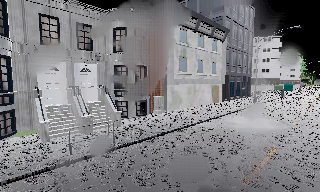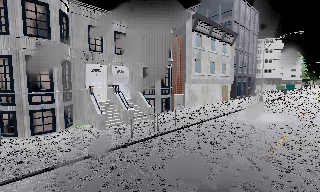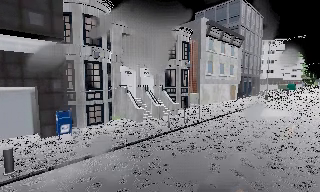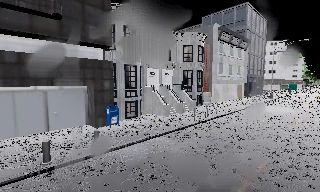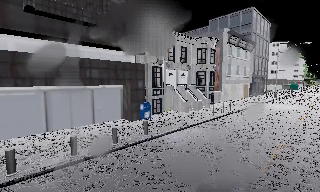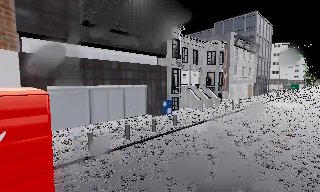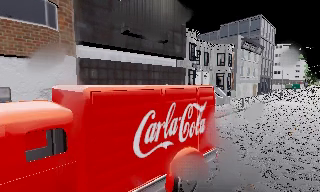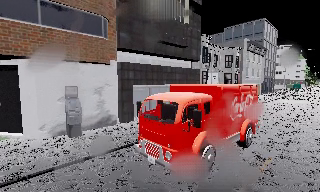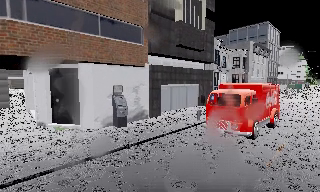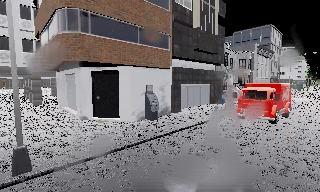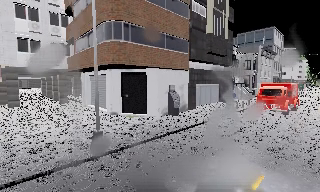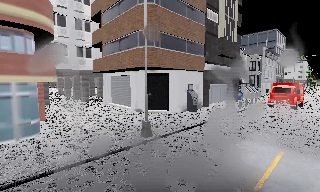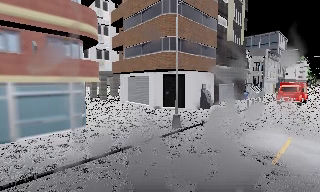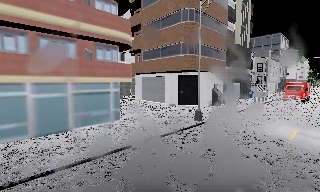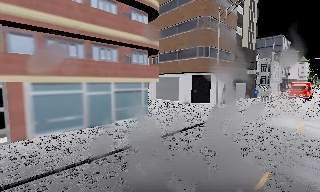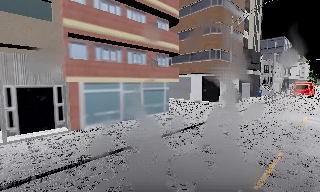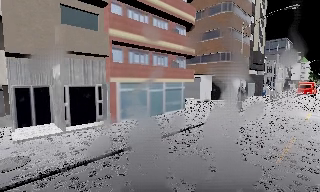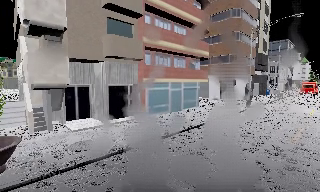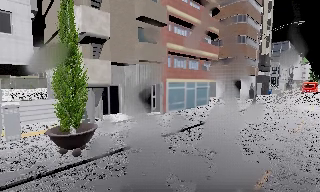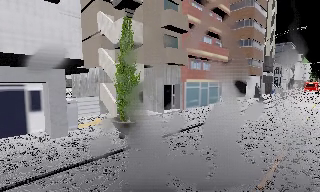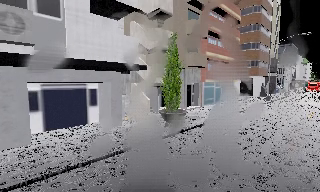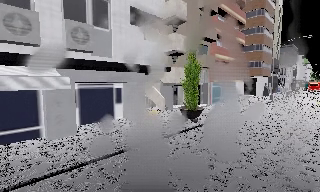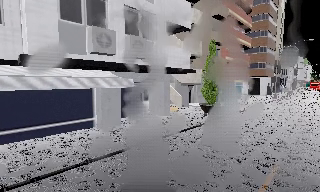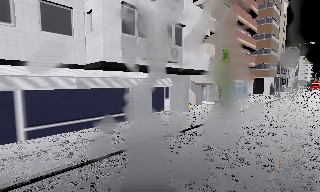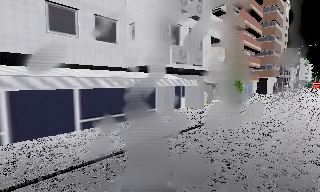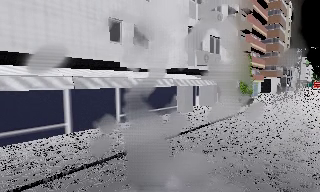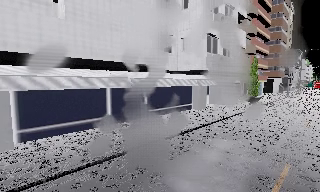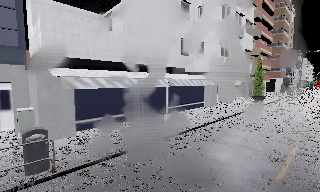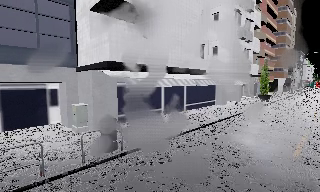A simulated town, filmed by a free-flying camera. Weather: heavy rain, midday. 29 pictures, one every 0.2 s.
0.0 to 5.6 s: The camera travels to its left and backward, about 60 m, so close, fixed things drift to the right.
The film runs backward here.
